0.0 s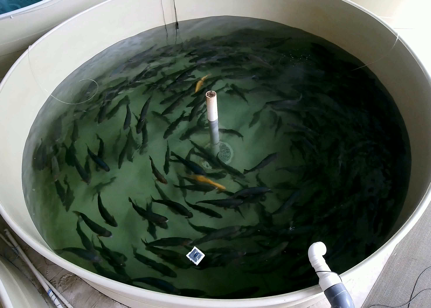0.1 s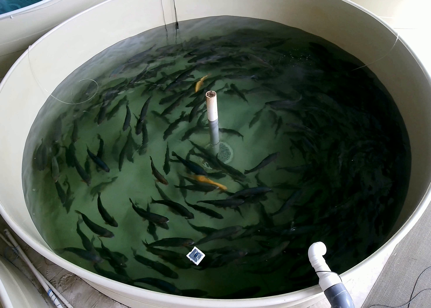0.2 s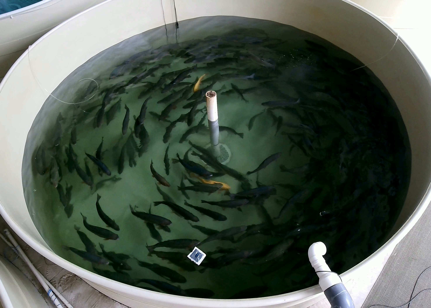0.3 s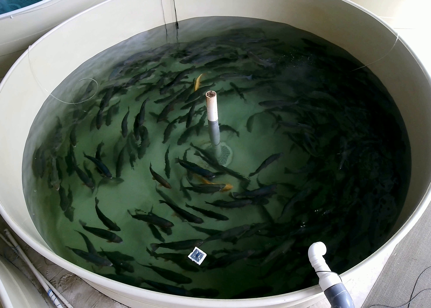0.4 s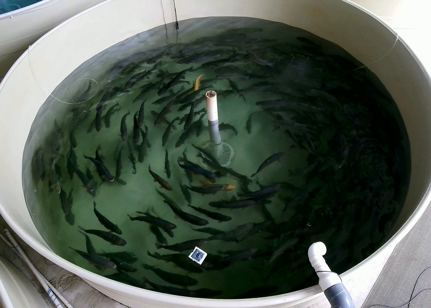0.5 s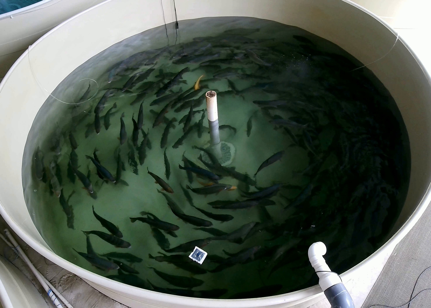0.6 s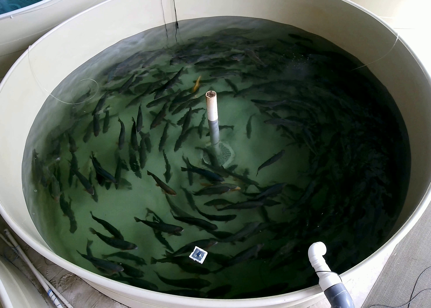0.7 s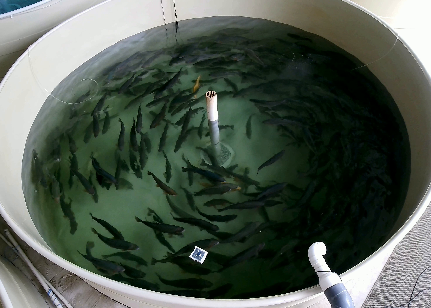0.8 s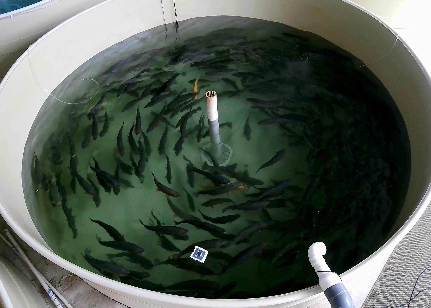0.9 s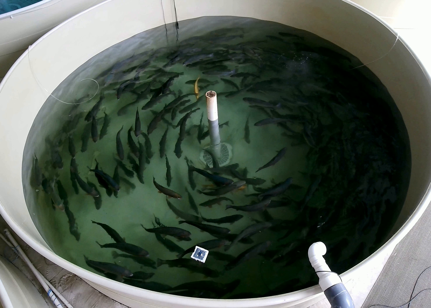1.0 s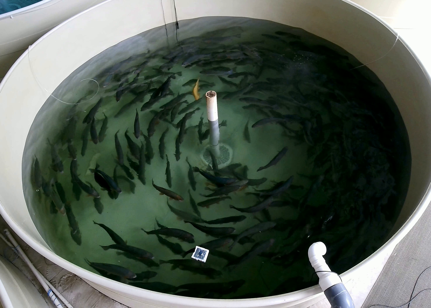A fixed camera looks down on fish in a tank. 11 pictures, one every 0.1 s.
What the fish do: Normal cruising.
